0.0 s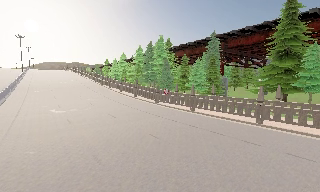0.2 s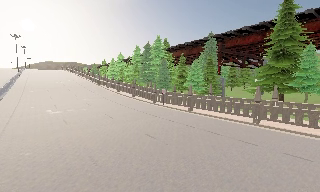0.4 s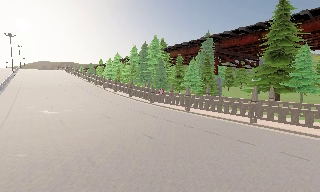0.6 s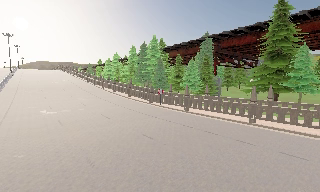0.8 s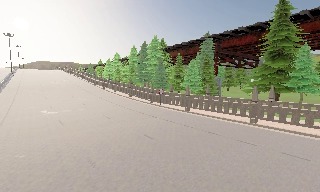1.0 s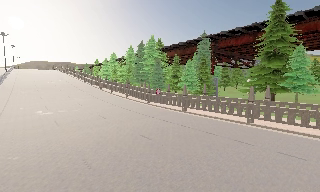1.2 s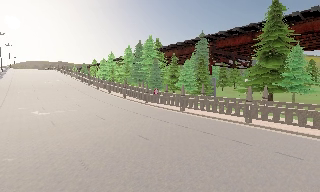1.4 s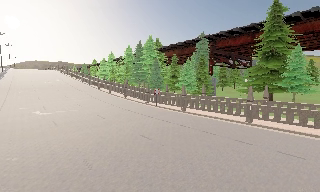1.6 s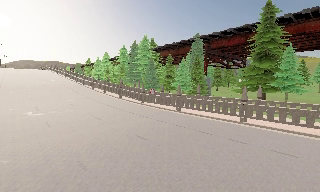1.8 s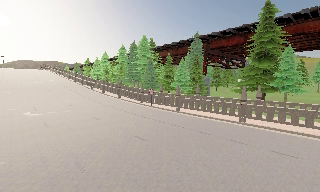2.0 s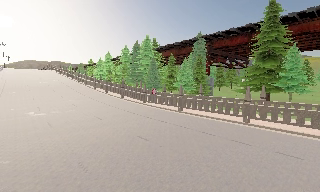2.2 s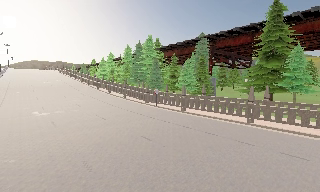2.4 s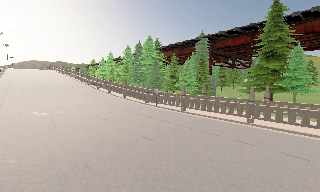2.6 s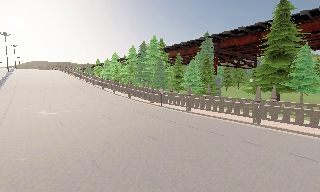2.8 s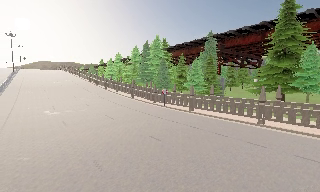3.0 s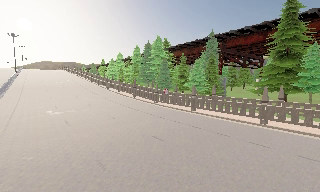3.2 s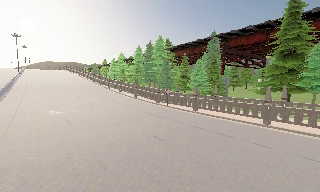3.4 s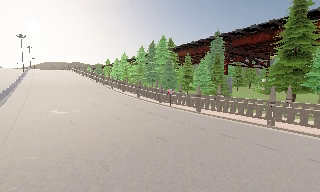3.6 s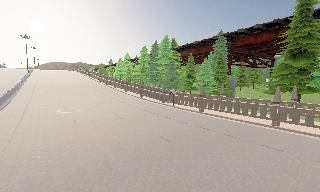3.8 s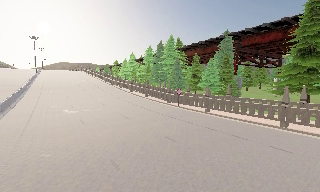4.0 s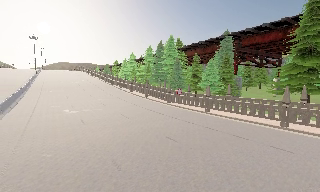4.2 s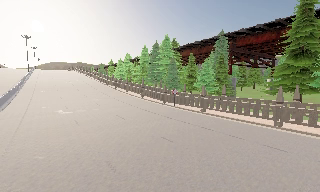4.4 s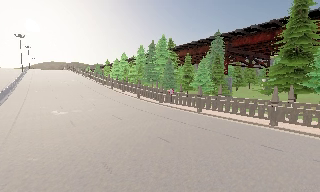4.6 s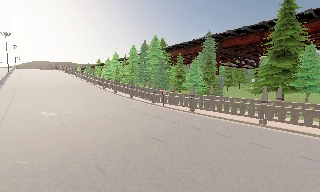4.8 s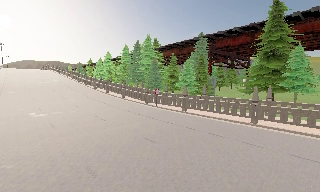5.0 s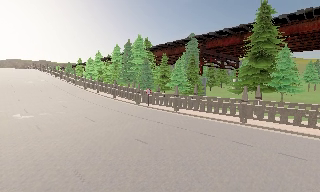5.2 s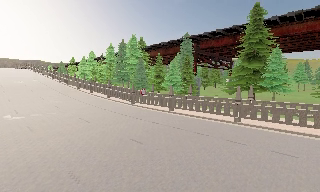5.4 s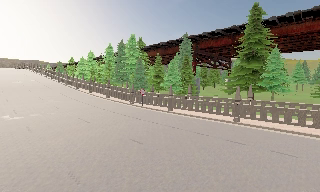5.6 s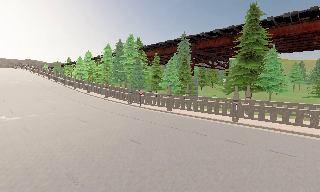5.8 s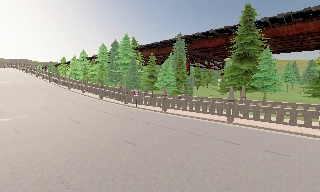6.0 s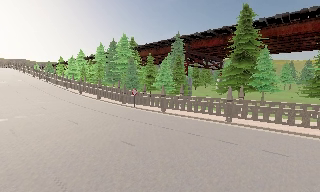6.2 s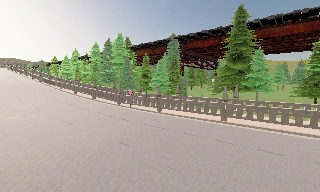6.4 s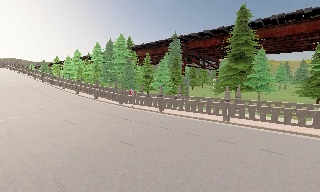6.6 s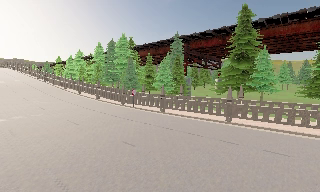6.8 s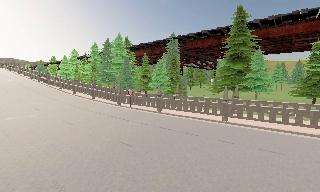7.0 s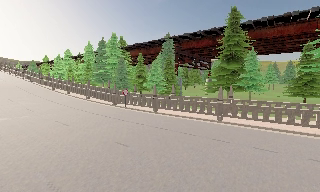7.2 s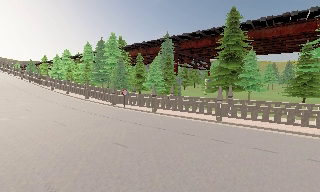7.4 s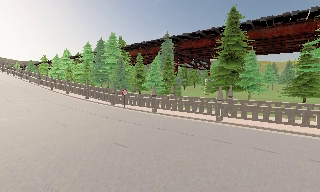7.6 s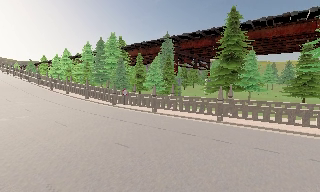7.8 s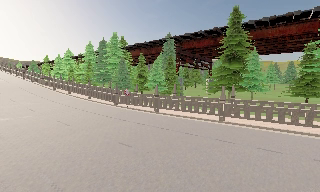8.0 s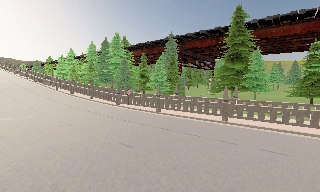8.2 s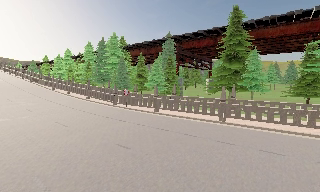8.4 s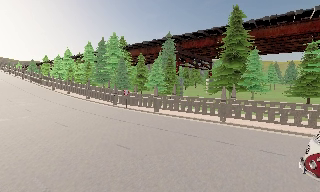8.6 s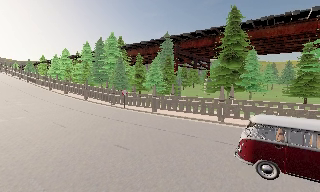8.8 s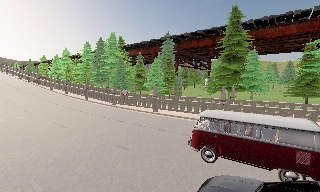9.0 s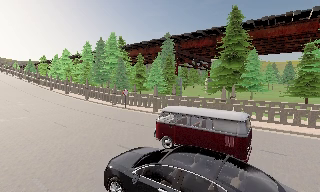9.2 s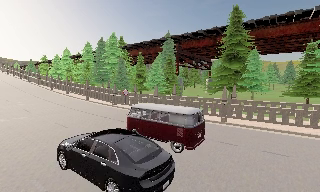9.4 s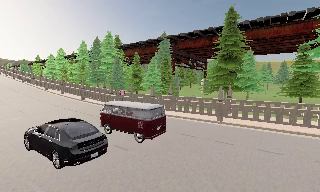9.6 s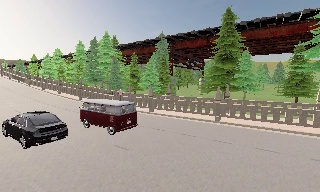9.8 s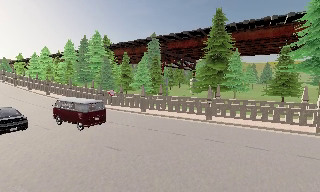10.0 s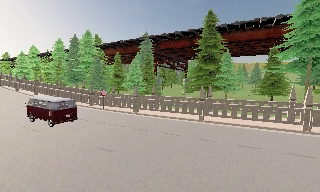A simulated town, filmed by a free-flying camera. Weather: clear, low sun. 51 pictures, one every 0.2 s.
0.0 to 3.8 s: The camera travels to its left, about 1 m, so close, fixed things drift to the right.
3.8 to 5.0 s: The scene slides to the left, as the camera pans about 10 degrees to its right.
5.0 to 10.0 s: The scene slides to the left, as the camera pans about 15 degrees to its right. It travels to its left and forward, about 1 m.
The film runs forward here.
